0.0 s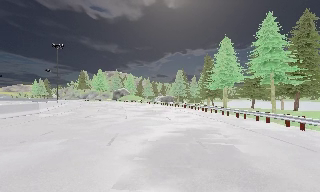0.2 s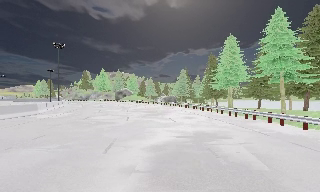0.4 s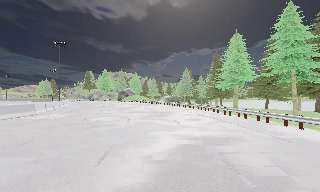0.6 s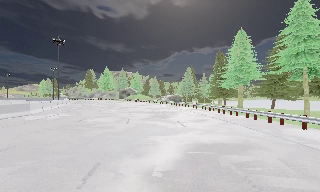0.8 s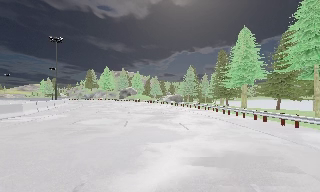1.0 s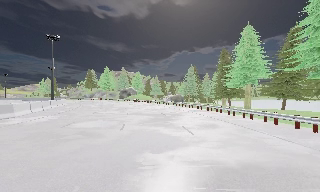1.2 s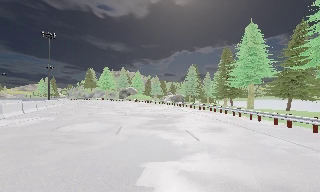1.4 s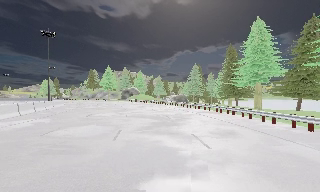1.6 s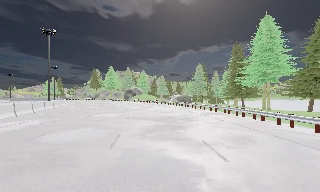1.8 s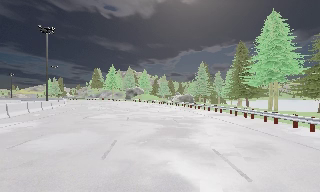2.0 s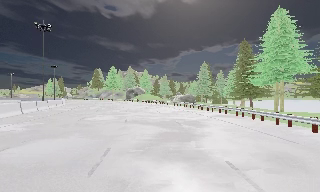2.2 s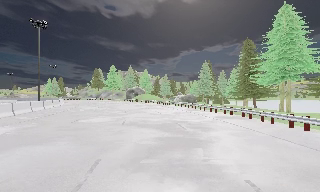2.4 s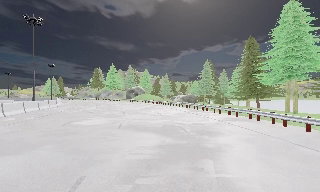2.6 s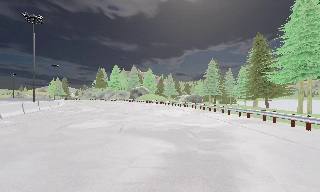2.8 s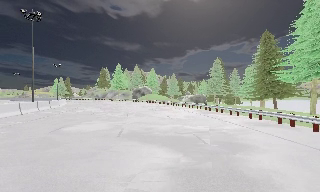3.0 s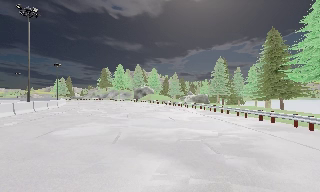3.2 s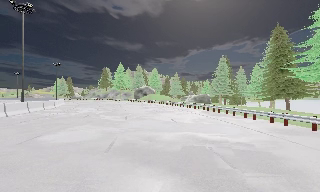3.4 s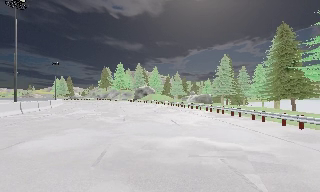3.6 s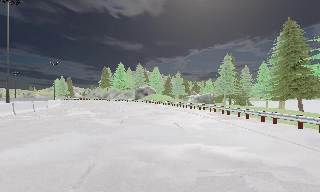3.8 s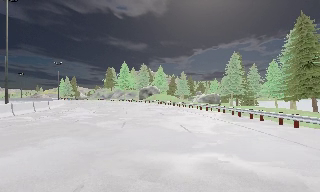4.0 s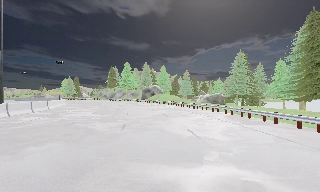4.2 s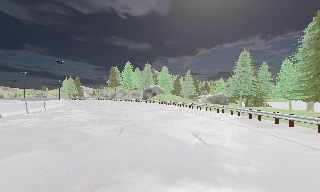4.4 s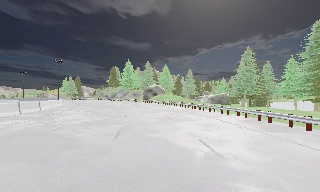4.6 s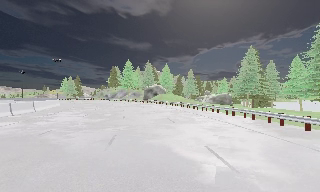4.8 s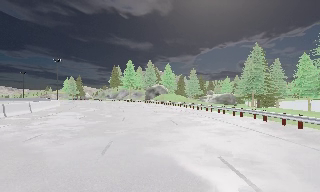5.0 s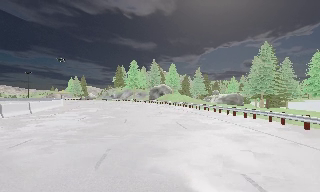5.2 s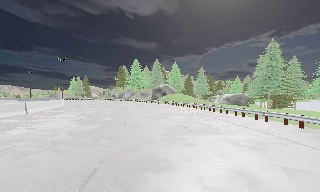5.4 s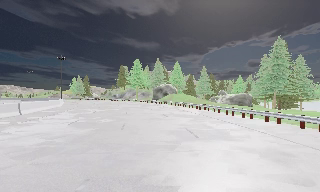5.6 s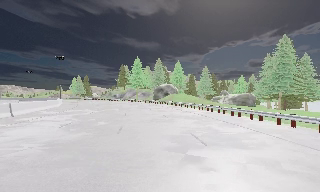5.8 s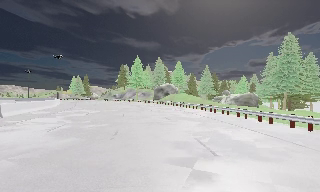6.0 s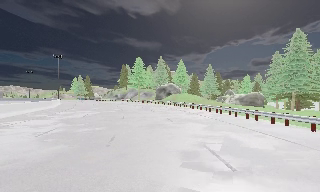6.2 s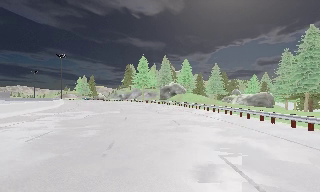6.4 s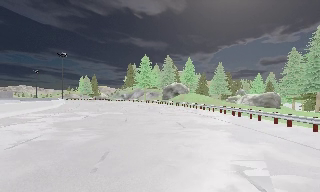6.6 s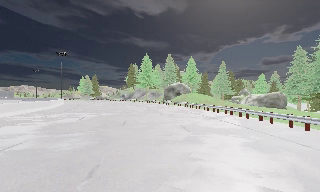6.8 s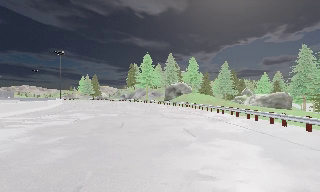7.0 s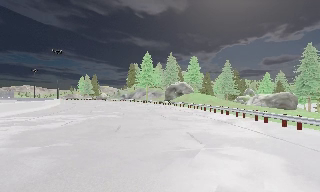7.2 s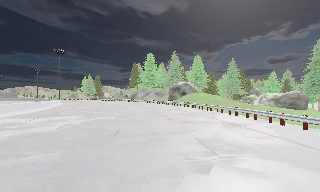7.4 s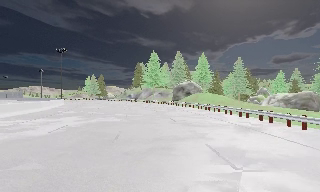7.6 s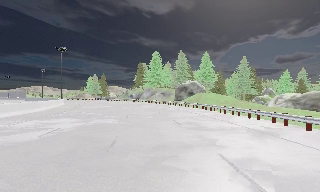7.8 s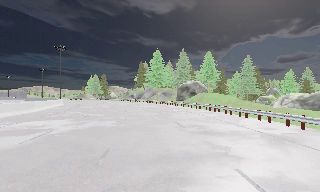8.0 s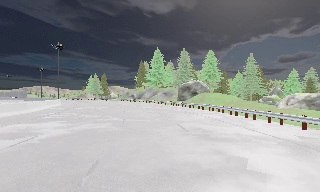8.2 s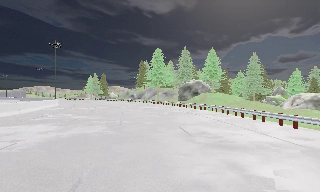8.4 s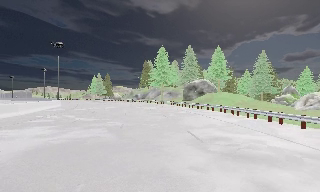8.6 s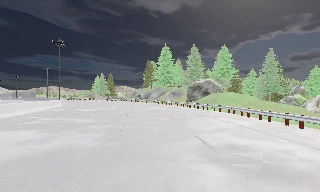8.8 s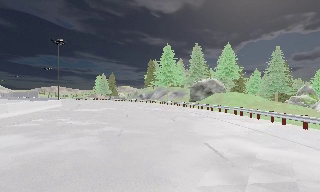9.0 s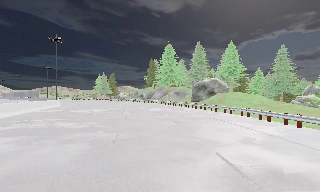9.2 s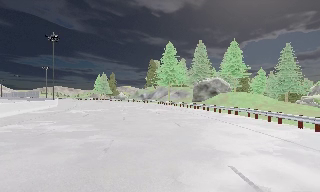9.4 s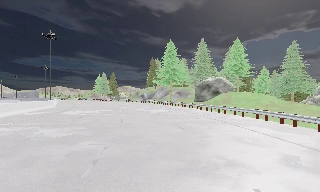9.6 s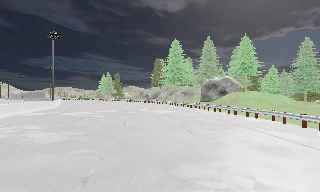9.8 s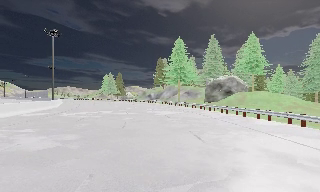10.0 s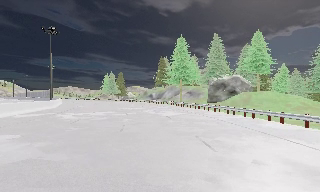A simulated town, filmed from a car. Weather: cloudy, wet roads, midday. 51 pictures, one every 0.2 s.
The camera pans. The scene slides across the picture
to the right.
The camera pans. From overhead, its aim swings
counterclockwise.
0.0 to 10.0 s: The camera swings to its left by about 30 degrees, and the scene slides to the right. It travels forward, about 50 m.
The film runs forward here.
